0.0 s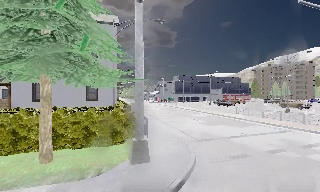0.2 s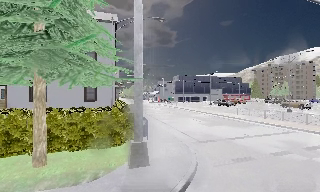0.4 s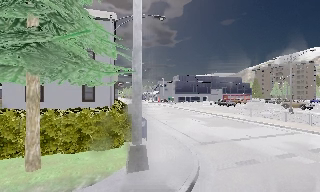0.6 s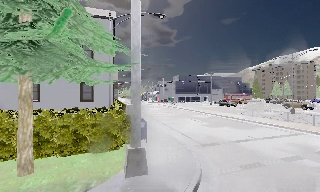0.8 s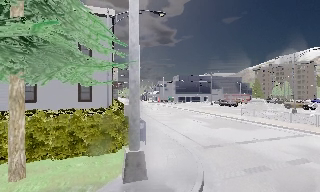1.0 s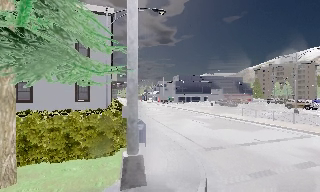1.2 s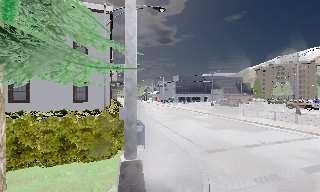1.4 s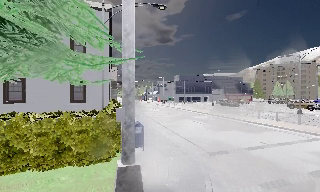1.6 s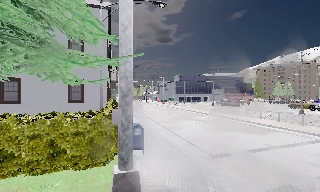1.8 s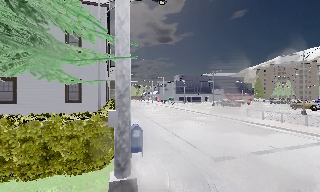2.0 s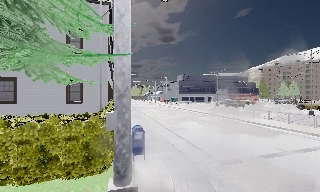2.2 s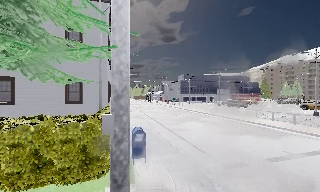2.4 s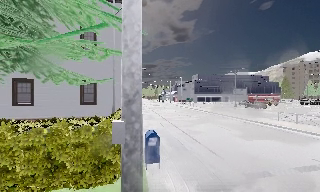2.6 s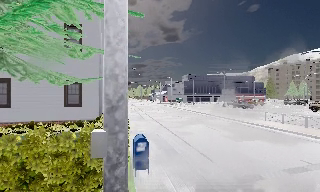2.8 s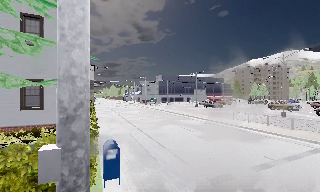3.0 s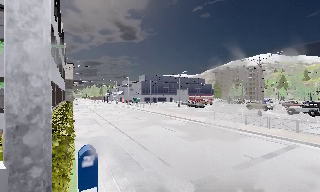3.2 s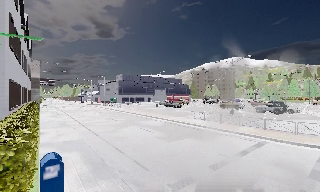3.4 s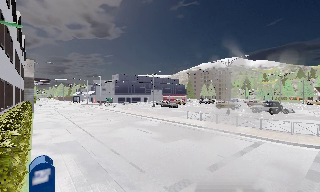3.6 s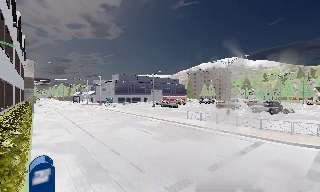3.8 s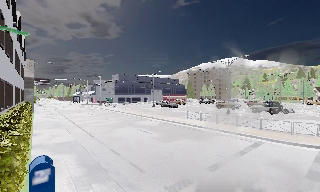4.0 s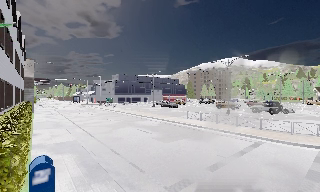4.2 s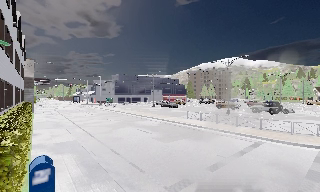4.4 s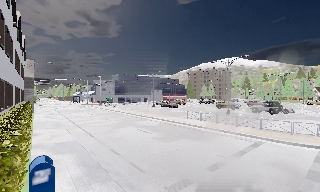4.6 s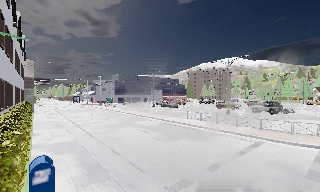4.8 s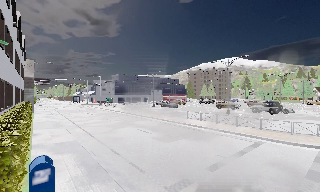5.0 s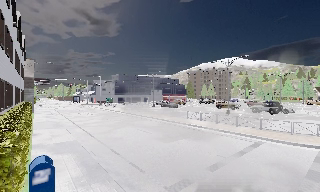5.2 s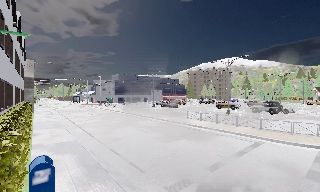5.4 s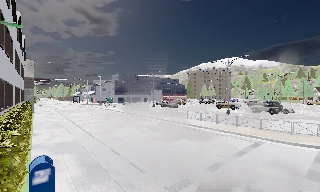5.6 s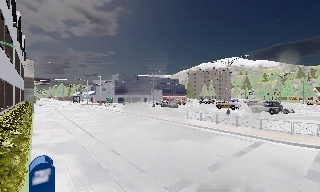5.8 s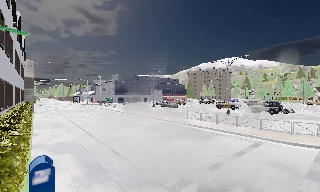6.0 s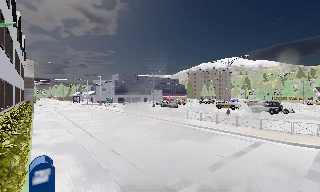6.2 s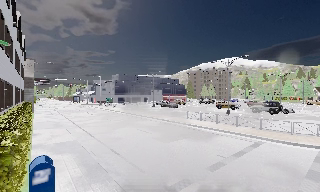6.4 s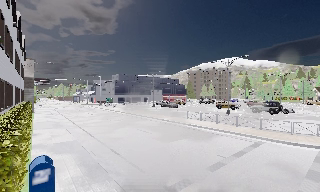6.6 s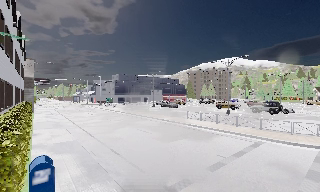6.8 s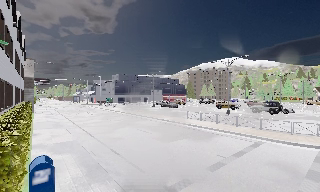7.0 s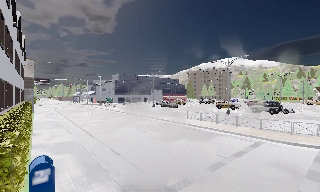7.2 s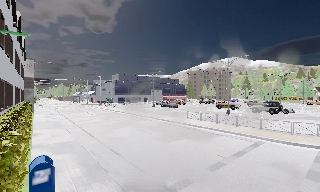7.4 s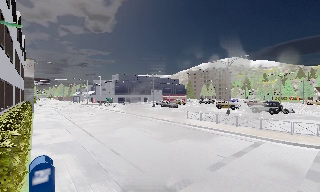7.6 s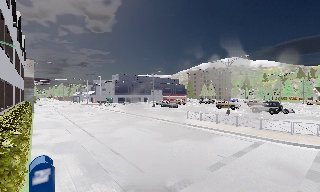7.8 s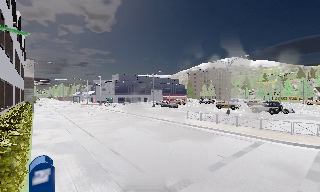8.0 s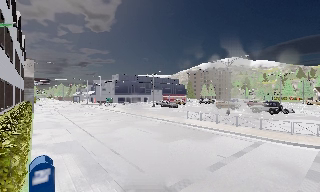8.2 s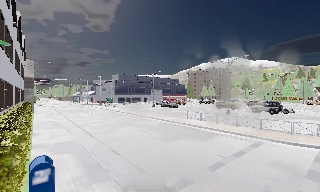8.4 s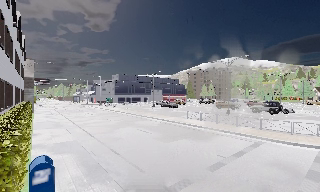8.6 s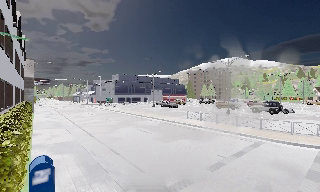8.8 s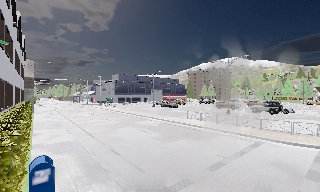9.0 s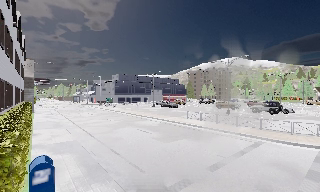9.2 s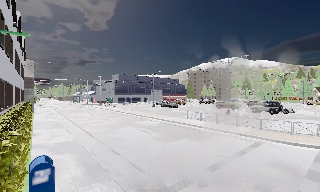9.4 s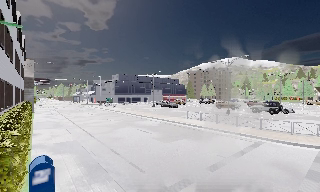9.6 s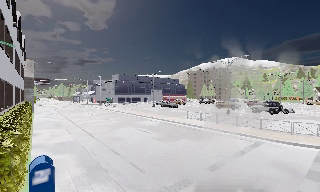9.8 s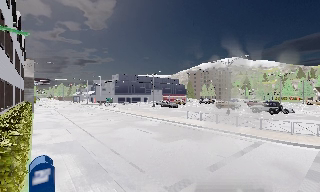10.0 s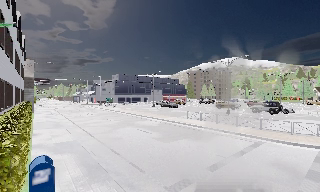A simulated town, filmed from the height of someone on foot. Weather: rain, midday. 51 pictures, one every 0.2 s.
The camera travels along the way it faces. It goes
forward.
0.0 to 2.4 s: The camera travels forward, about 3.5 m, so what stands in front looms larger.
2.4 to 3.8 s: The camera pans to its right, which is clockwise from overhead, by about 30 degrees. It travels forward, about 1 m, so what stands in front looms larger. It loses speed.
3.8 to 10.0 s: The camera keeps its place and its aim.
The film runs forward here.
